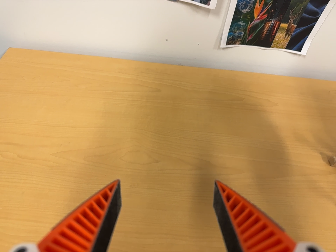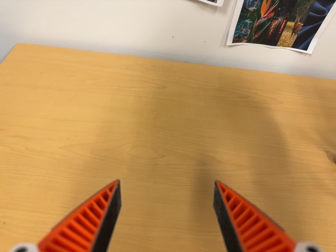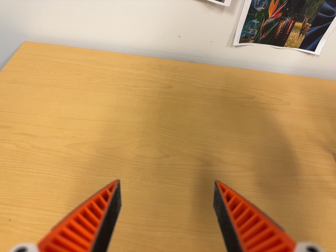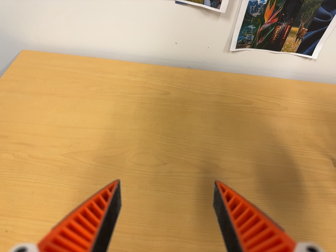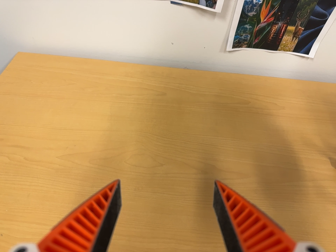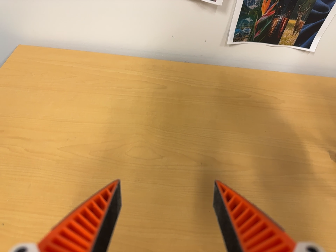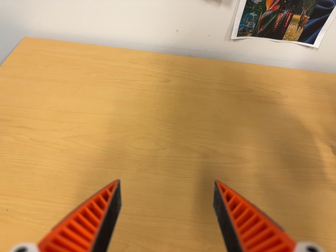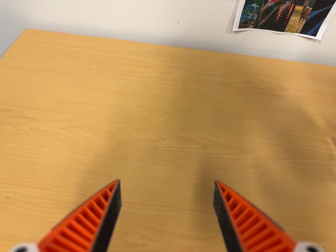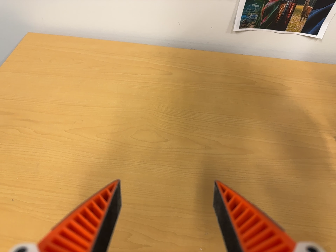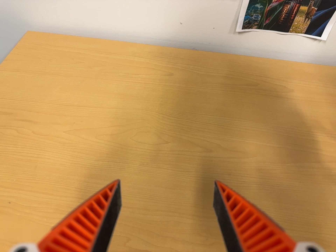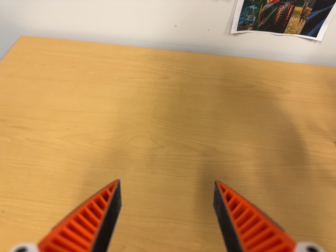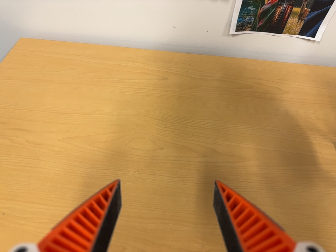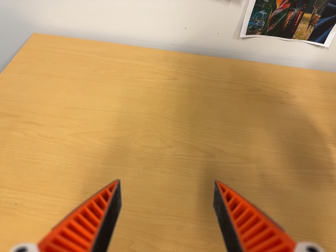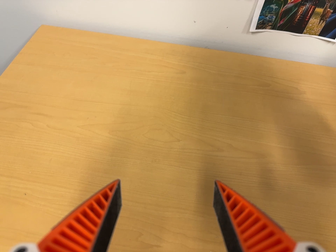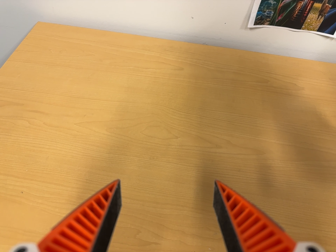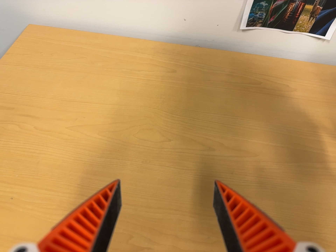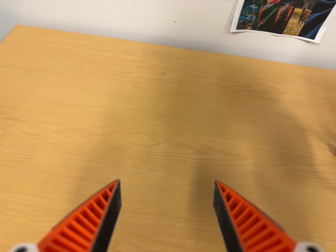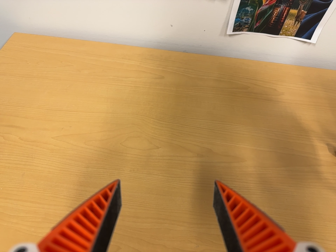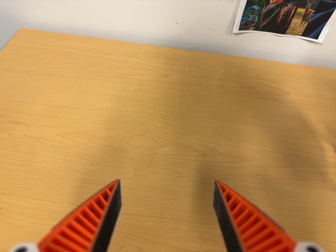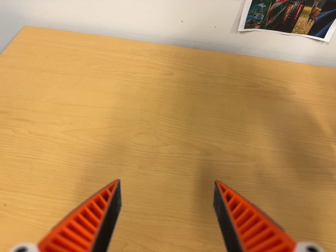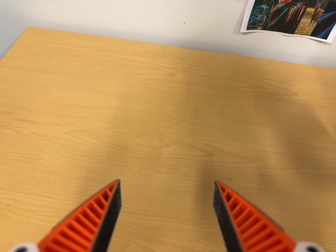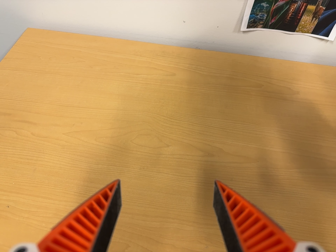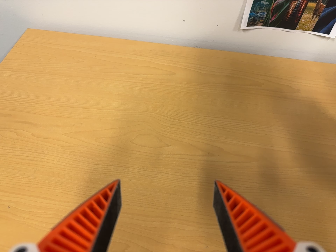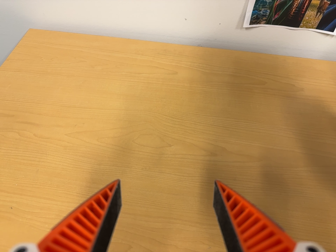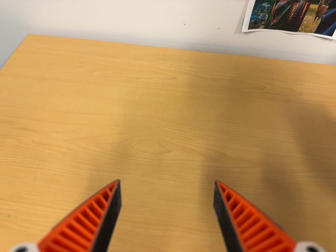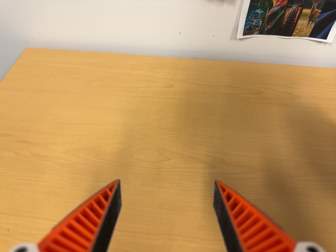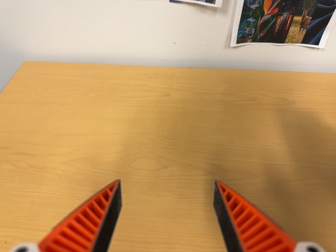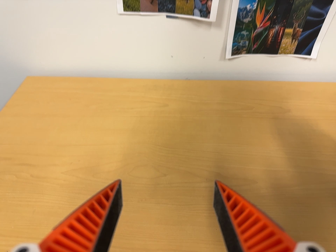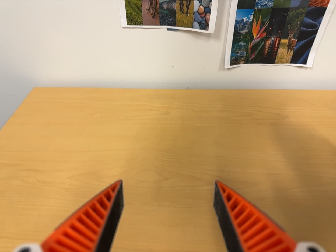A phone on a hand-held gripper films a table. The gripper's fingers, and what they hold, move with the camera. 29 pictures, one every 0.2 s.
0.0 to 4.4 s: The camera shifts only a little, or ends up much as it began.
4.4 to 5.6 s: The camera's aim tips toward the top of its view by about 10 degrees, and the scene shifts downward.
The film runs forward here.
